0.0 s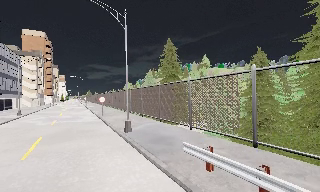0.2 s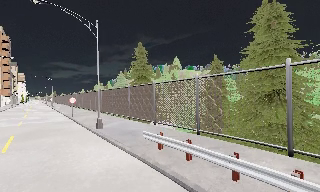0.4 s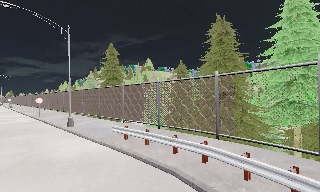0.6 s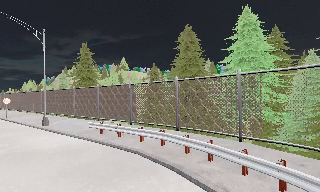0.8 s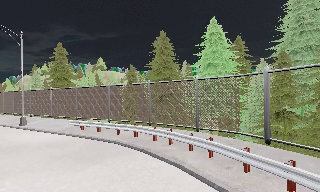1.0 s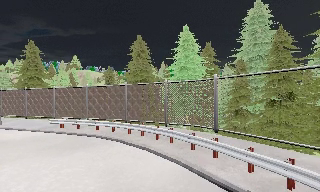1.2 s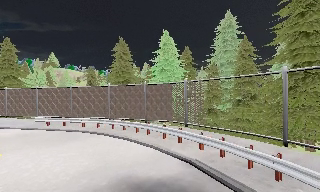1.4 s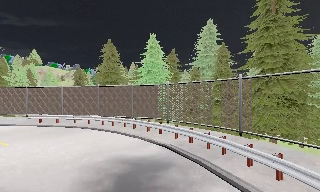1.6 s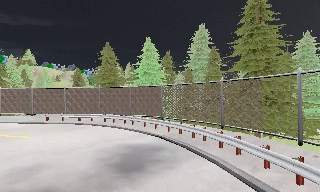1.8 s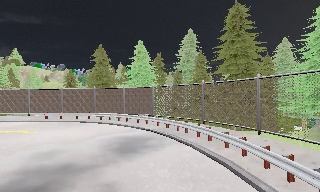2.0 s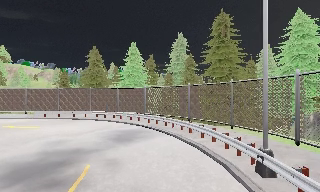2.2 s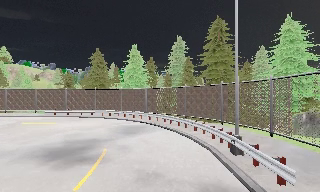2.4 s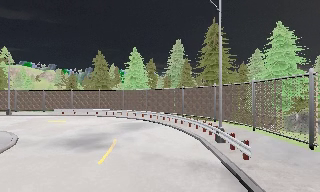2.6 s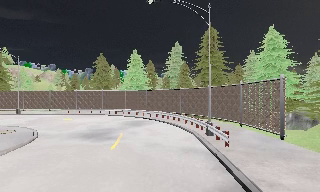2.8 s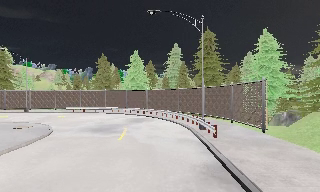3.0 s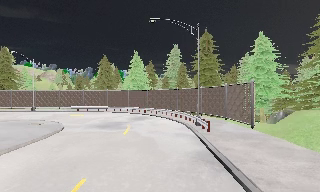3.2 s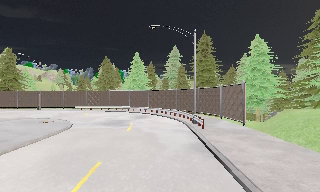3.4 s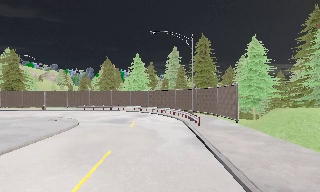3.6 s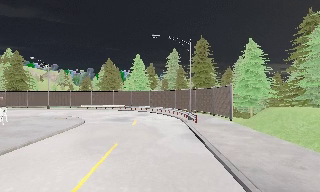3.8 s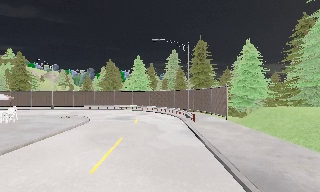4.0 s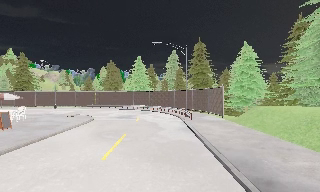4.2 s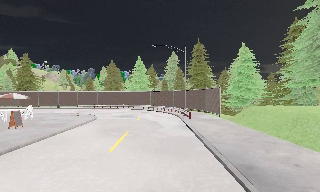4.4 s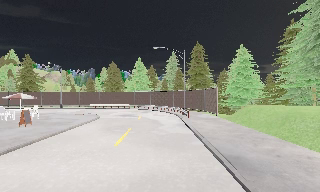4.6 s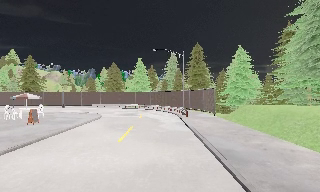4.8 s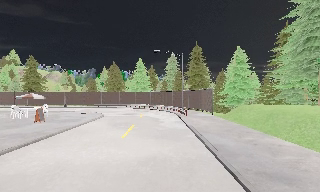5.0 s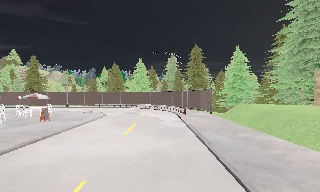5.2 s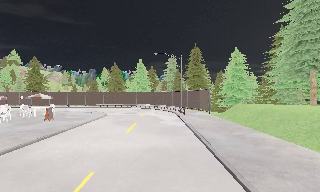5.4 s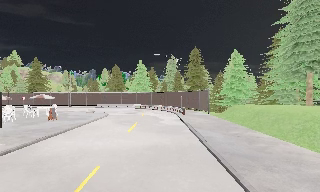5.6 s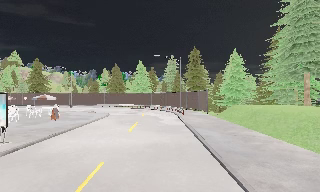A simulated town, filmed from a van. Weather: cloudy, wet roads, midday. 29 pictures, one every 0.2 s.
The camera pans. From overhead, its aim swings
clockwise.
The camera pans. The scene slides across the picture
to the left.
0.0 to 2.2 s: The camera pans to its right, which is clockwise from overhead, by about 60 degrees. It travels backward, about 19 m.
2.2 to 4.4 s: The camera travels backward, about 12 m, so what stands in front gets smaller. It loses speed.
4.4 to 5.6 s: The camera travels backward, about 3.5 m, so what stands in front gets smaller. It loses speed.
The film runs backward here.
